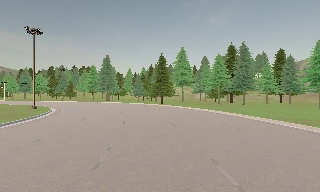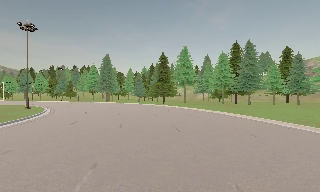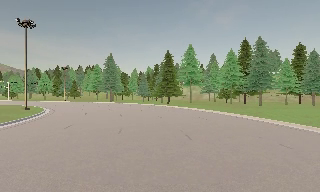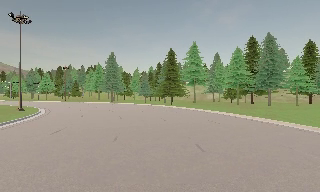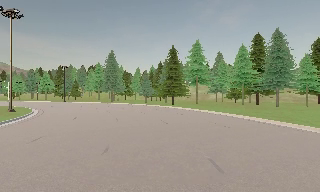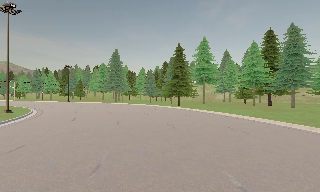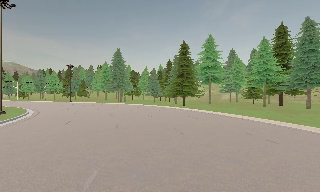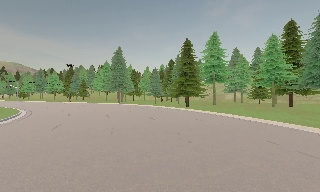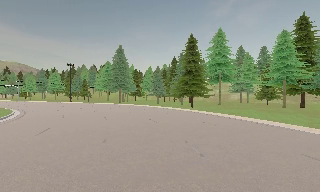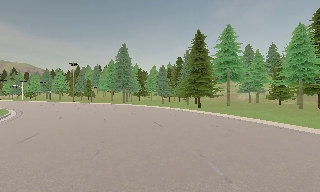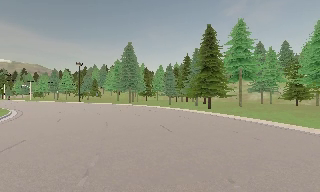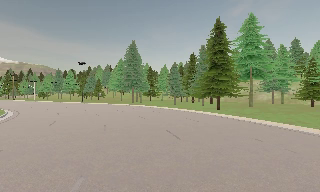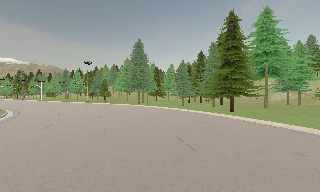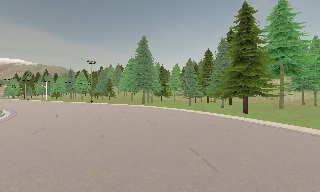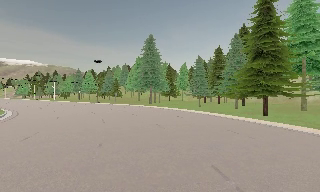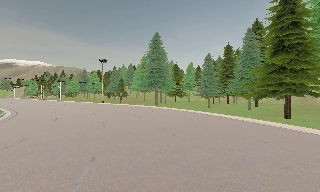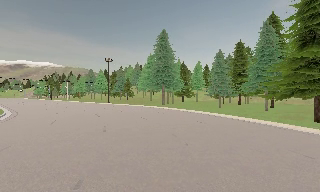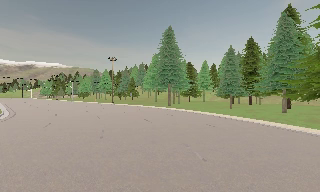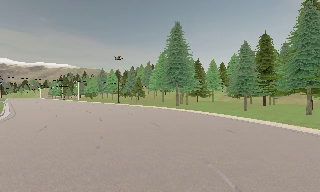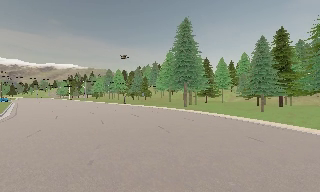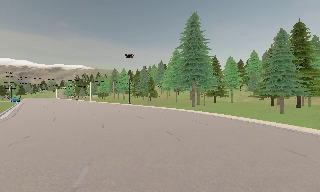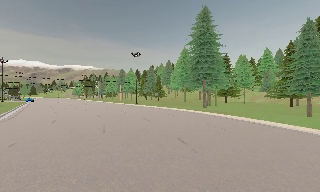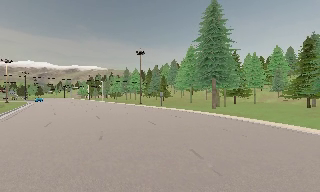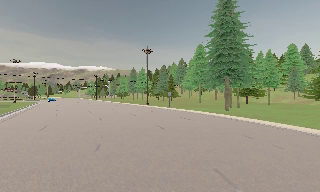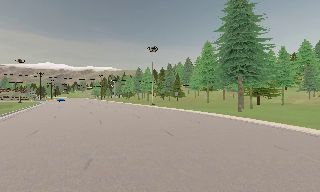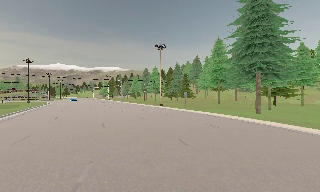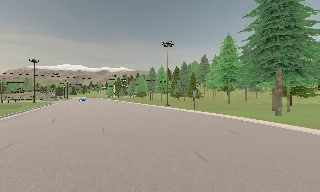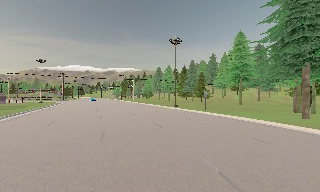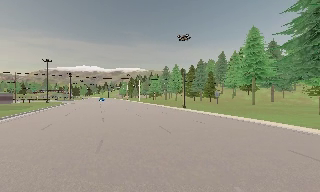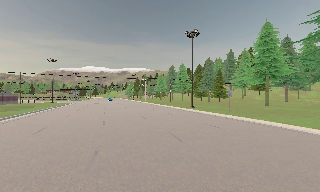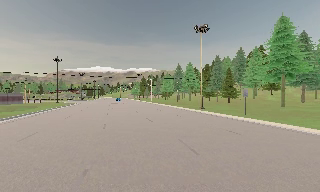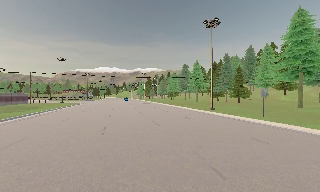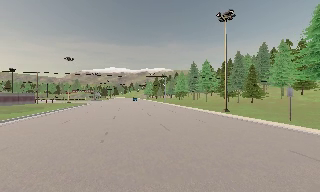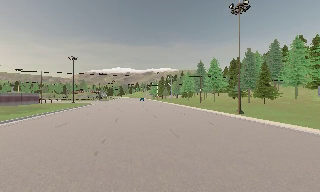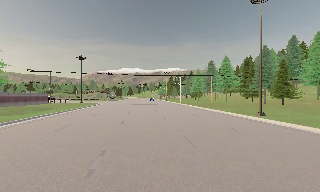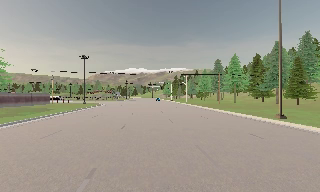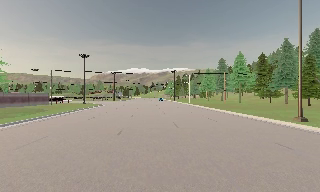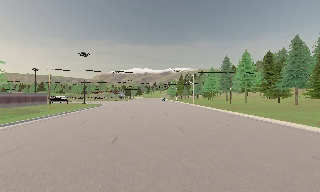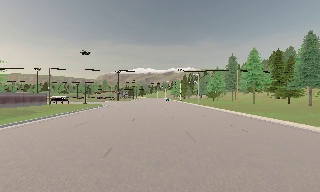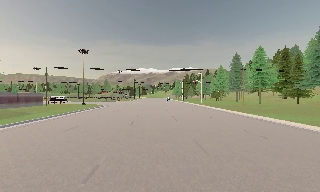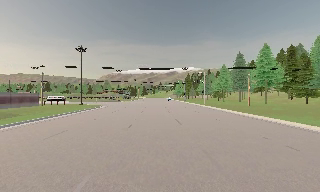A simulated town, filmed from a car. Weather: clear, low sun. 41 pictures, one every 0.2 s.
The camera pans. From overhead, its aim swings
counterclockwise.
The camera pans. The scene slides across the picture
to the right.
0.0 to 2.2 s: The camera pans to its left, which is counterclockwise from overhead, by about 15 degrees. It travels forward, about 17 m, so what stands in front looms larger.
2.2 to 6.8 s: The camera pans to its left, which is counterclockwise from overhead, by about 50 degrees. It travels forward, about 35 m.
6.8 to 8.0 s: The camera travels forward, about 9 m, so what stands in front looms larger.
The film runs forward here.
